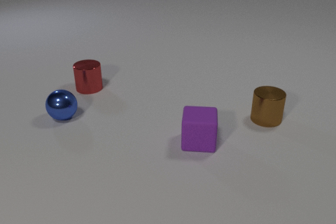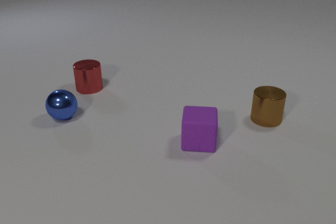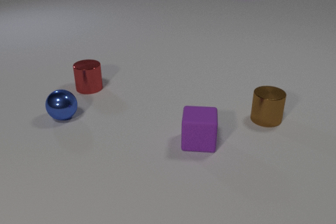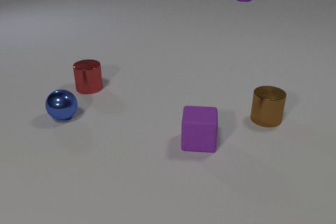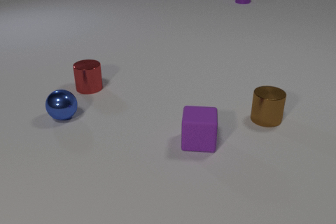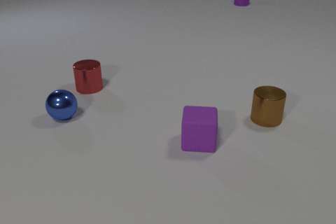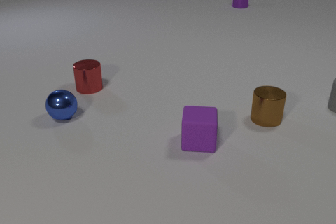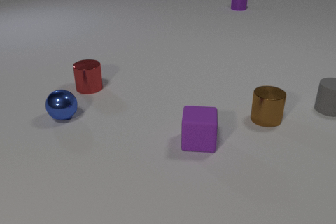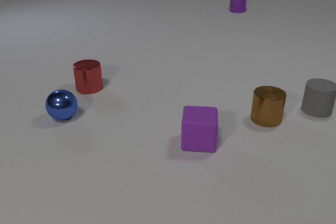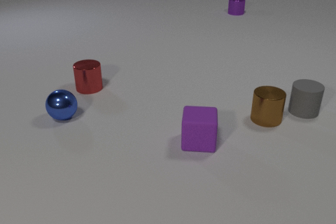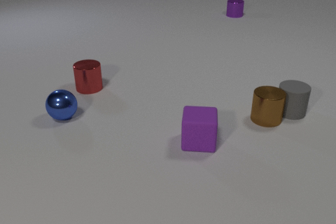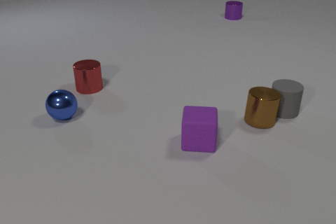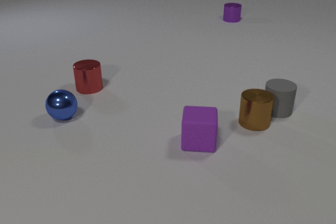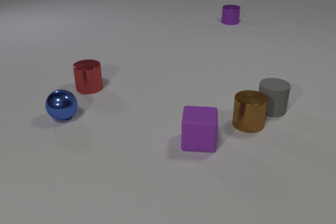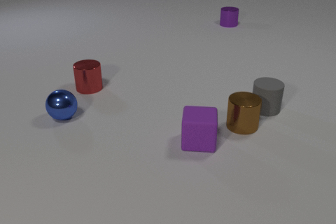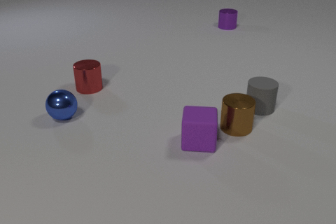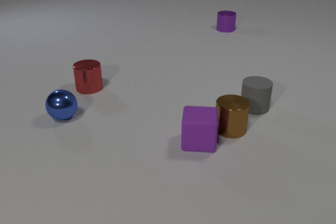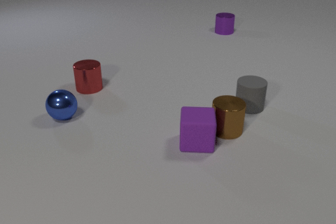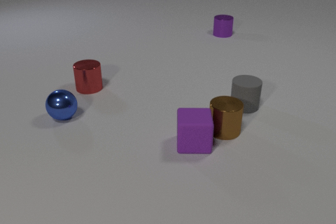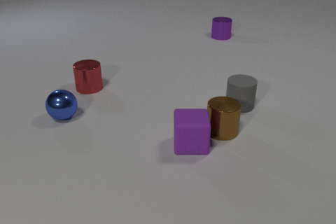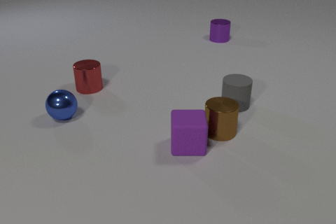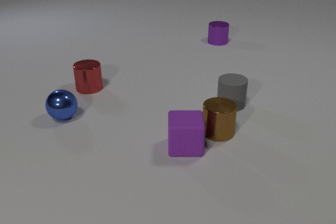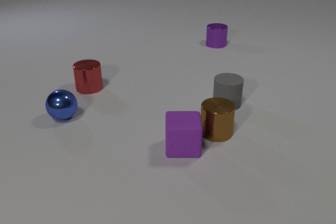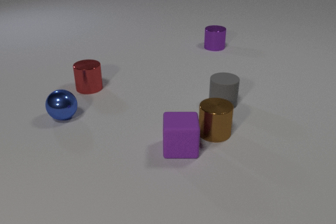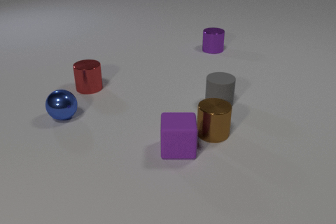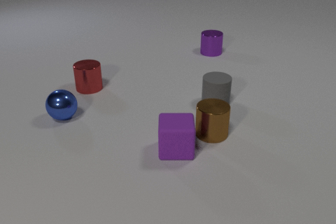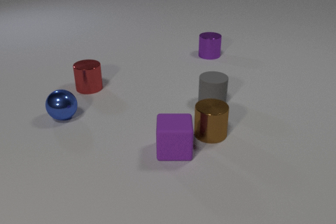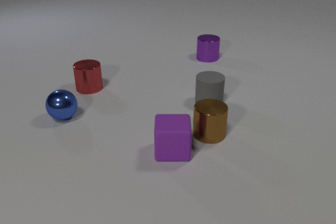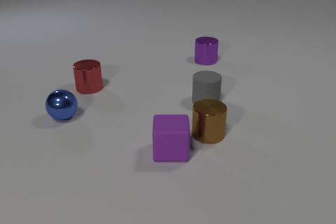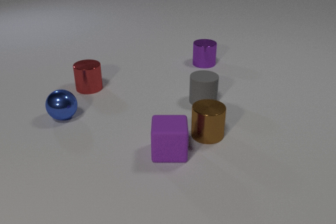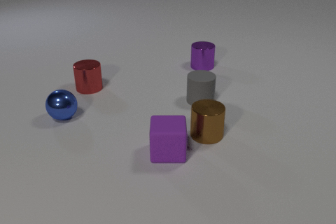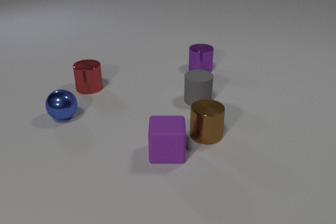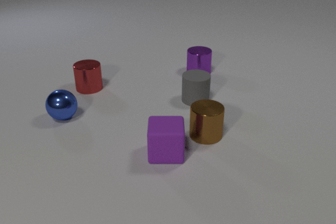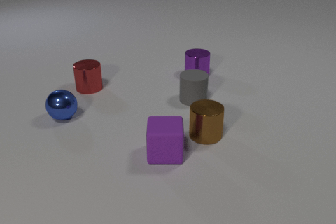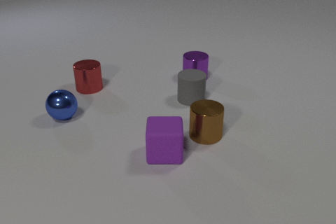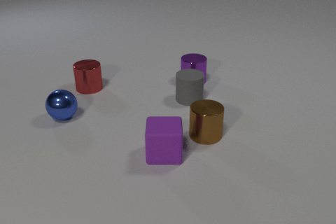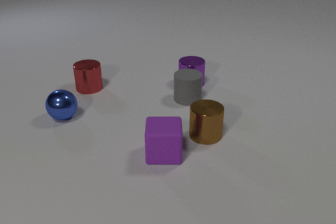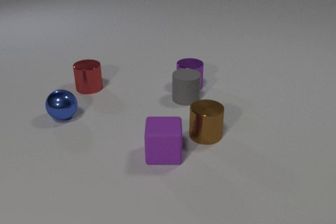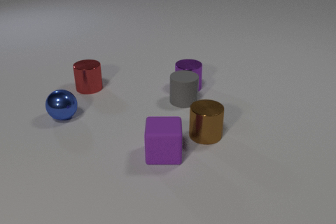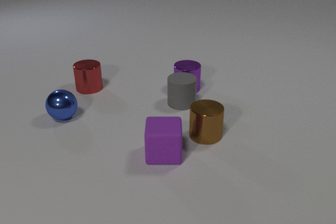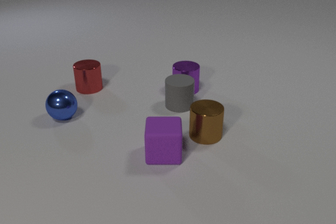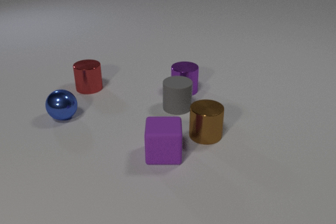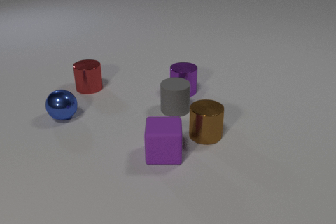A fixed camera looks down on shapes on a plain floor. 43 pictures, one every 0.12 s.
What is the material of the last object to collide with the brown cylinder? rubber.
How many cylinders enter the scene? 2.
How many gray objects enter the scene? 1.
0.00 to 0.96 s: The gray rubber cylinder comes in at the right edge, slides to the left and toward the camera. The purple metal cylinder comes in at the top edge, slides toward the camera.
0.96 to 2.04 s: The gray rubber cylinder slides to the left. The brown metal cylinder slides to the left and toward the camera. The purple metal cylinder slides toward the camera. The gray rubber cylinder and the brown metal cylinder collide. The brown metal cylinder and the purple rubber cube collide.
2.04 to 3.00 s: The gray rubber cylinder slides to the left. The brown metal cylinder slides to the left and toward the camera. The purple metal cylinder slides toward the camera. The purple rubber cube slides to the left and toward the camera.
3.00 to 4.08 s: The gray rubber cylinder slides to the left. The purple metal cylinder slides toward the camera. The purple rubber cube slides to the left.
4.08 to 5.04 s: The gray rubber cylinder slides toward the camera and to the left. The purple metal cylinder slides toward the camera. The gray rubber cylinder and the purple metal cylinder collide.
